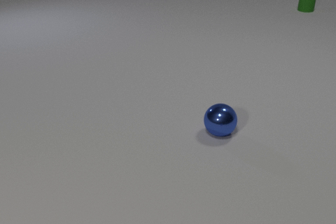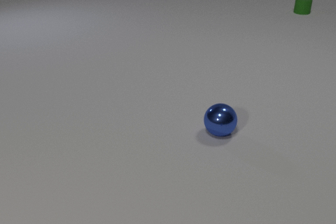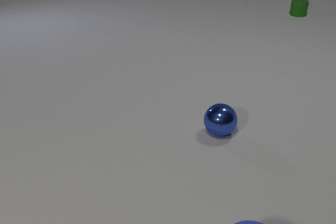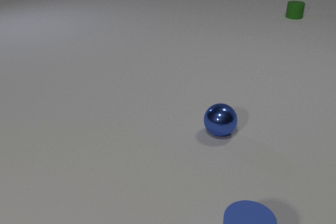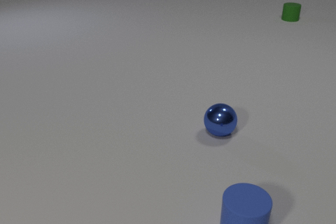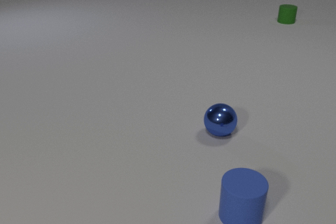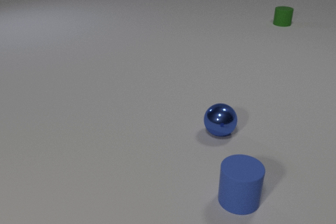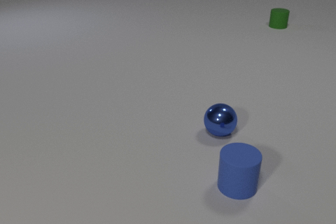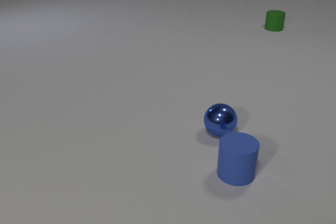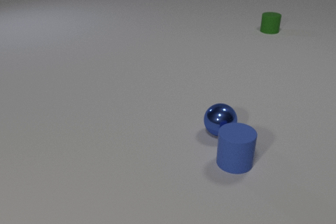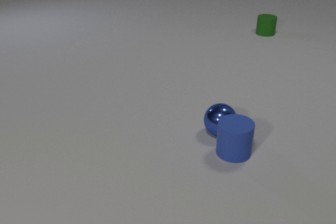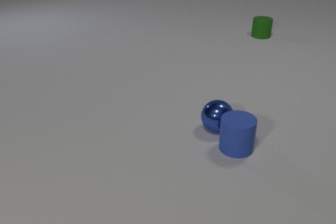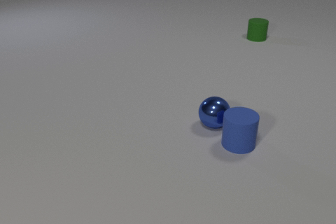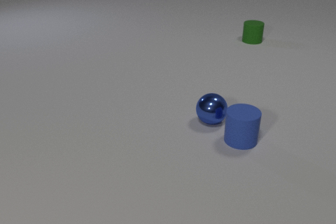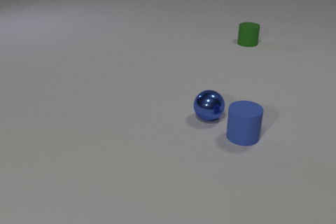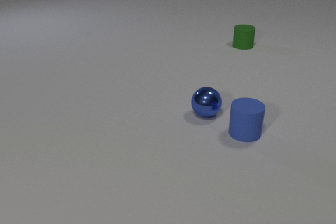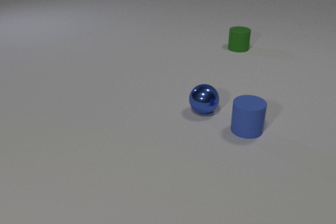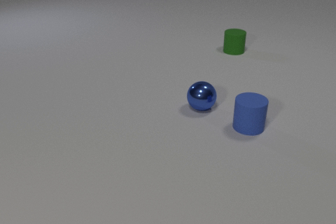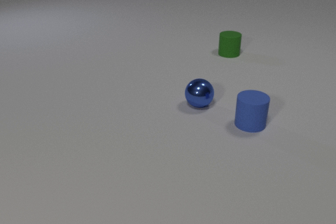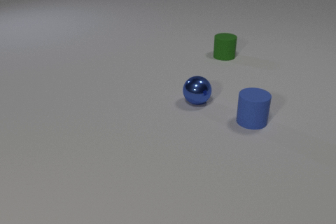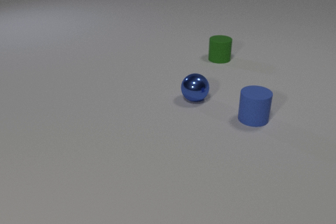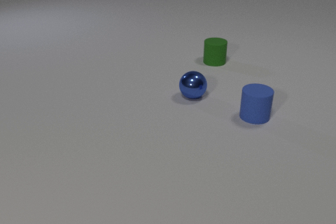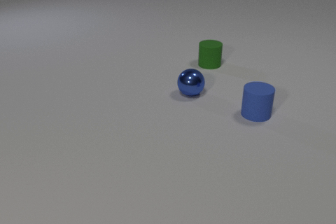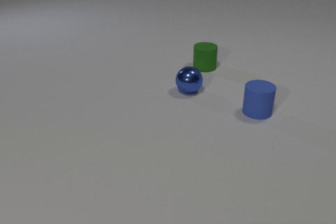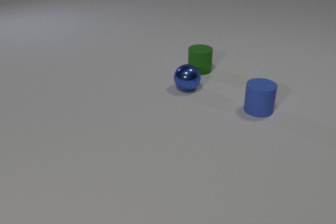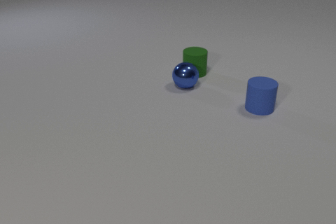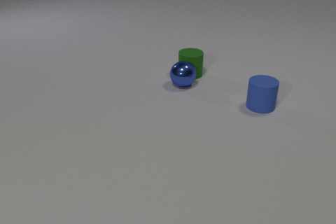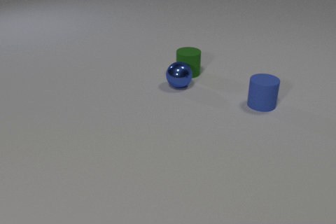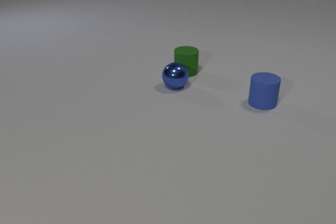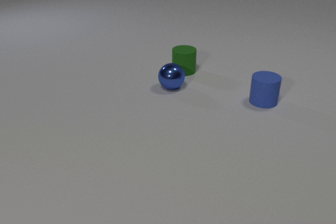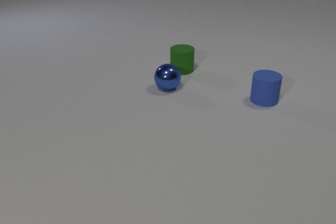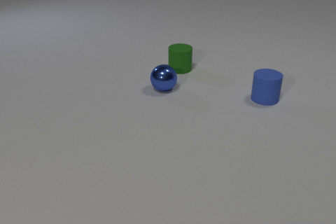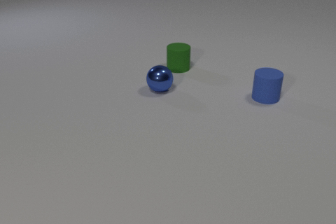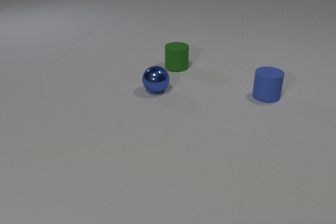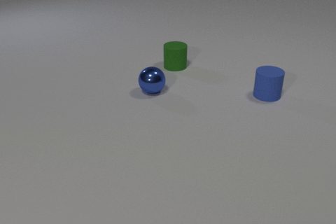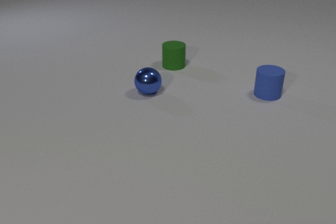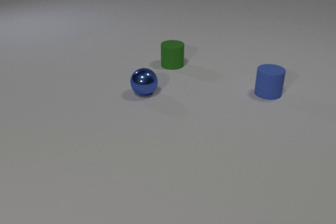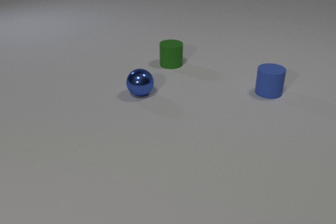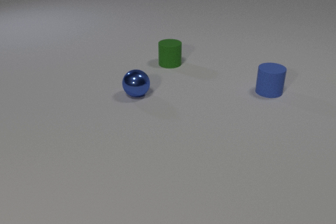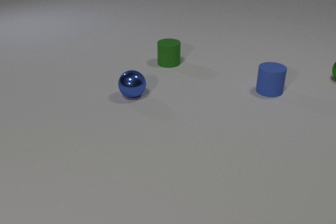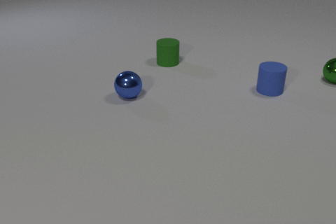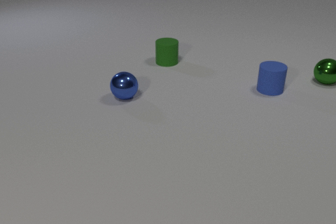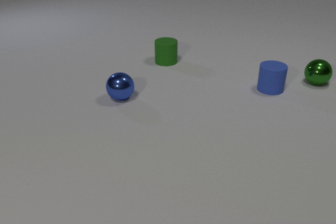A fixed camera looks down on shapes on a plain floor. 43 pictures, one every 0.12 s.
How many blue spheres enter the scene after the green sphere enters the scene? 0.
What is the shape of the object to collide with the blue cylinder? sphere.
What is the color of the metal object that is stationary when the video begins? blue.
0.00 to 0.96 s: The blue rubber cylinder comes in at the bottom edge, slides away from the camera. The green rubber cylinder slides toward the camera.
0.96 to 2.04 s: The blue rubber cylinder slides away from the camera. The blue metal sphere rolls away from the camera and to the left. The green rubber cylinder slides toward the camera and to the left. The blue rubber cylinder and the blue metal sphere collide.
2.04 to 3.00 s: The blue rubber cylinder slides away from the camera. The blue metal sphere rolls away from the camera. The green rubber cylinder slides toward the camera and to the left.
3.00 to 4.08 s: The blue rubber cylinder slides away from the camera. The blue metal sphere rolls to the left. The green rubber cylinder slides to the left and away from the camera. The blue metal sphere and the green rubber cylinder collide.
4.08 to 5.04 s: The blue rubber cylinder slides away from the camera. The blue metal sphere rolls to the left. The green metal sphere comes in at the right edge, rolls to the left and toward the camera. The green rubber cylinder slides away from the camera and to the left.
